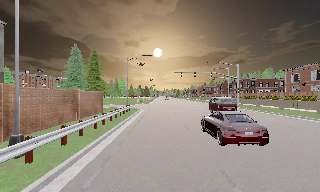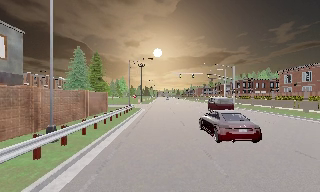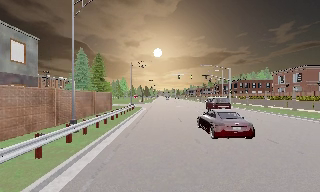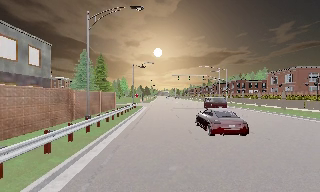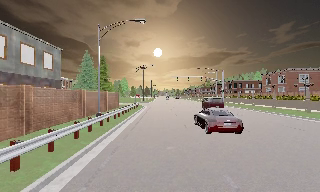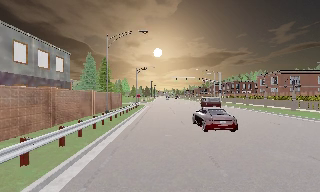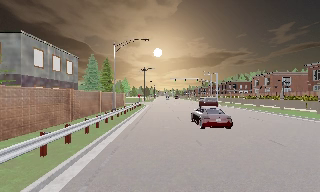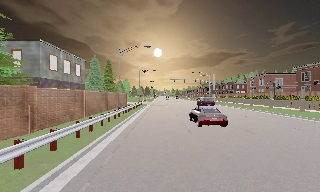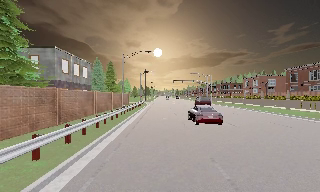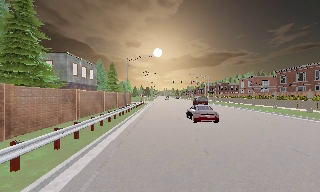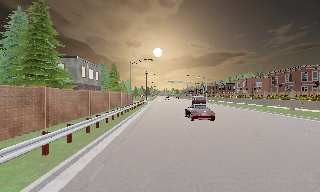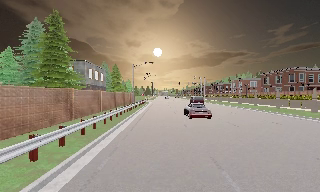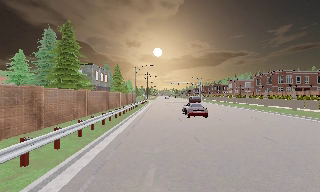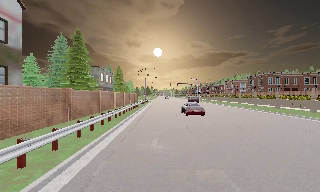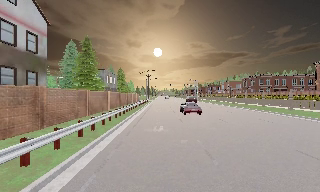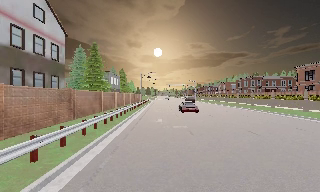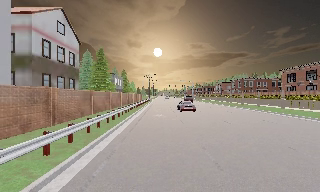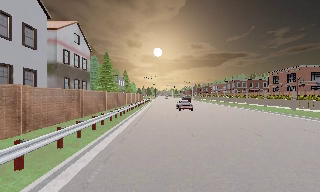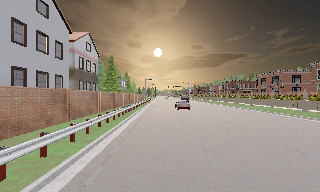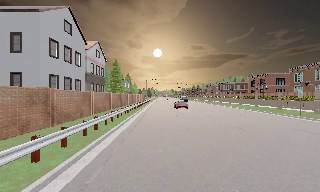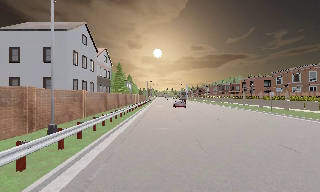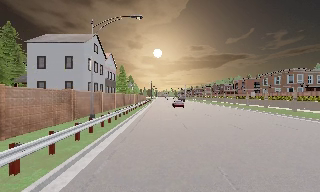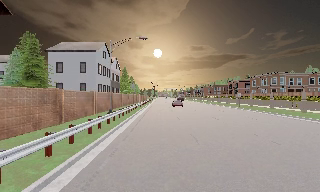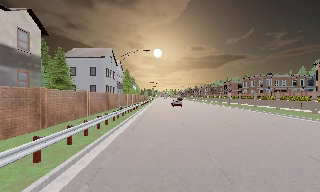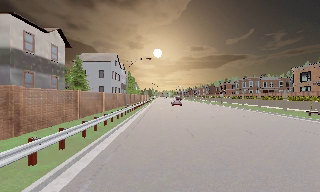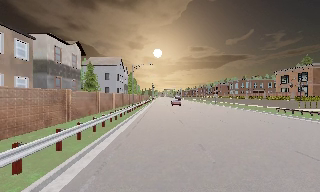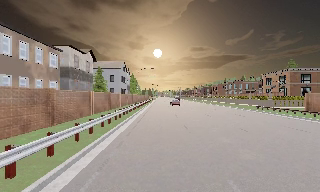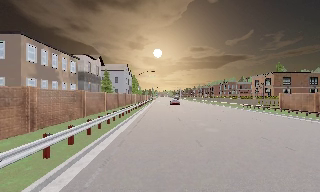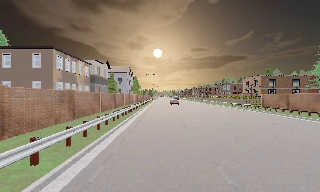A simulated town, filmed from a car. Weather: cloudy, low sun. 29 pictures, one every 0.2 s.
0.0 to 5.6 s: The camera travels backward, about 90 m, so what stands in front gets smaller. It gains speed.
The film runs backward here.
